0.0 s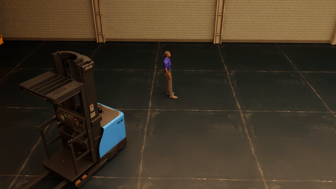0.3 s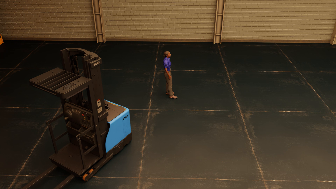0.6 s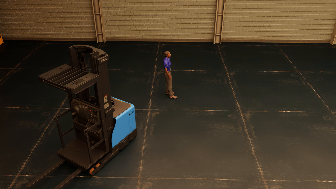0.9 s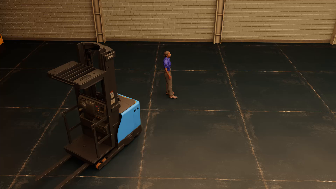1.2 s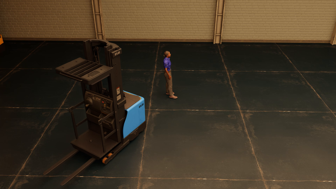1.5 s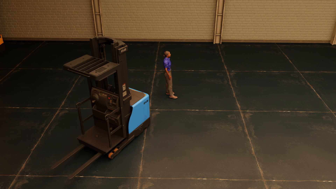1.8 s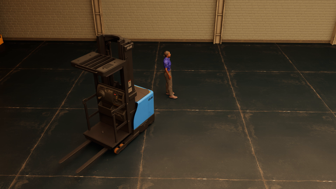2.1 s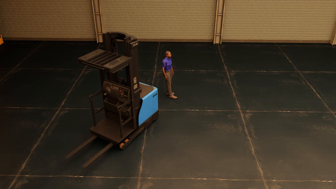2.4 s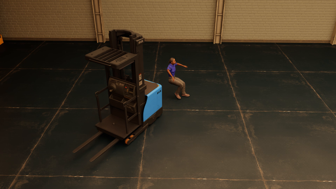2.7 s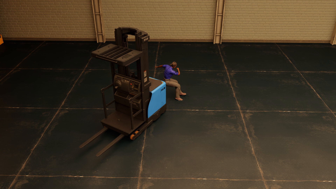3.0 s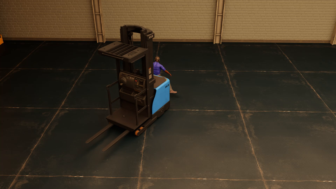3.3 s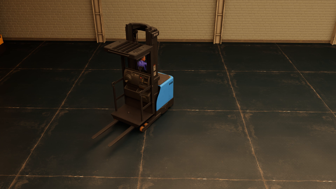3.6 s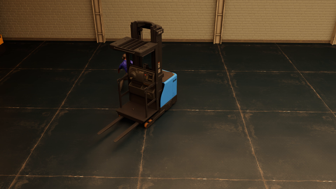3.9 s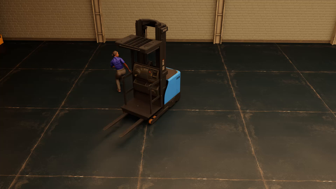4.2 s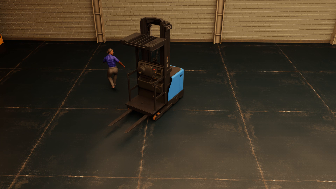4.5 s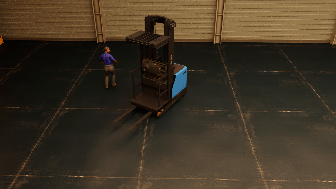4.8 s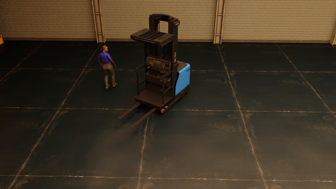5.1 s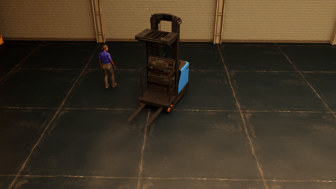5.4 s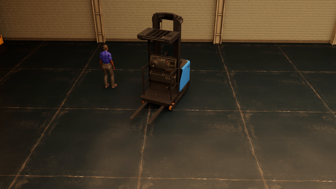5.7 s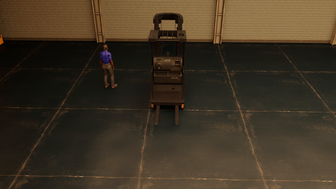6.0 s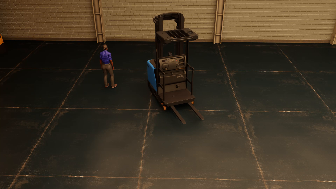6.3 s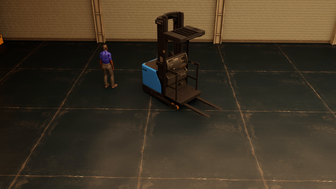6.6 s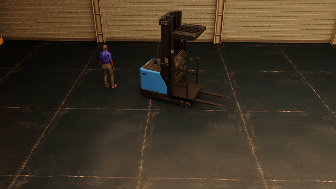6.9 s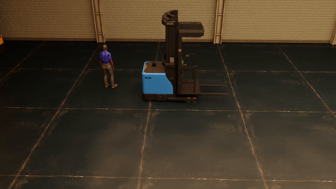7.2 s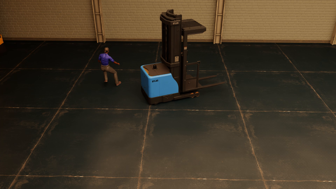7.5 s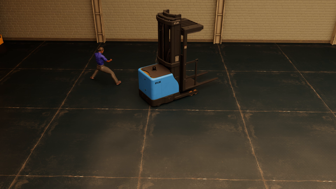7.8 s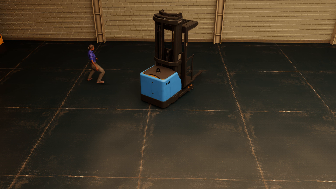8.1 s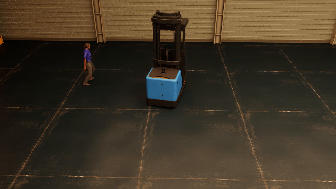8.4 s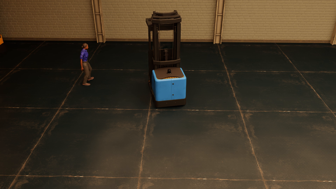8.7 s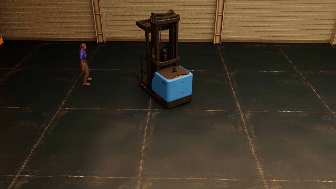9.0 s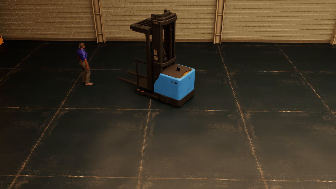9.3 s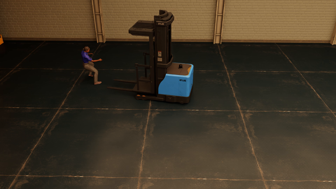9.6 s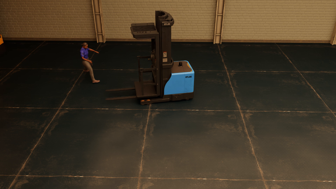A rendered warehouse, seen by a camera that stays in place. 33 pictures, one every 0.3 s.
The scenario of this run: Near miss between a forklift and a person.
